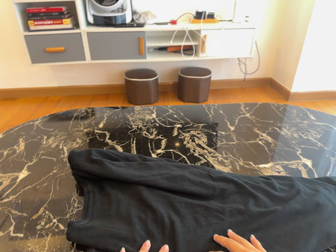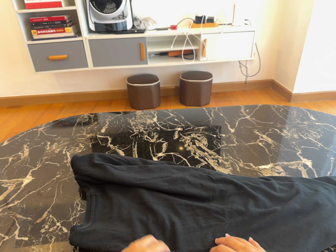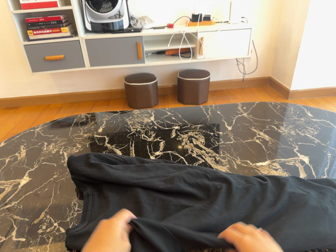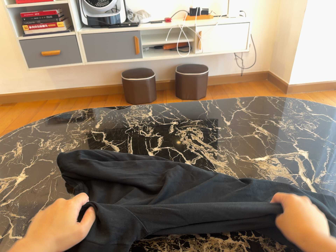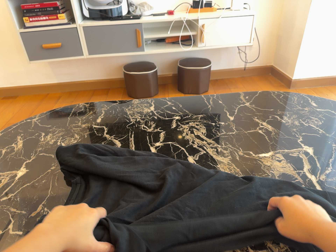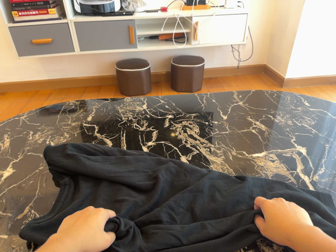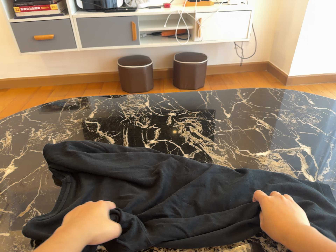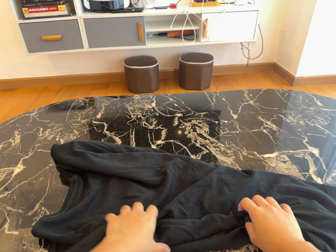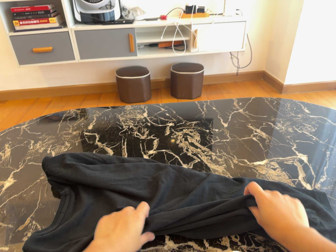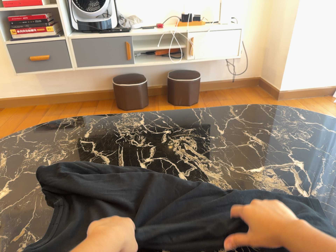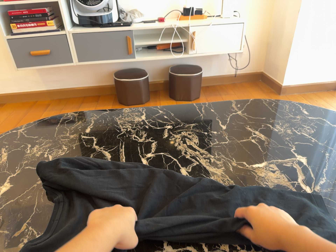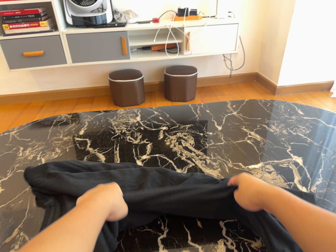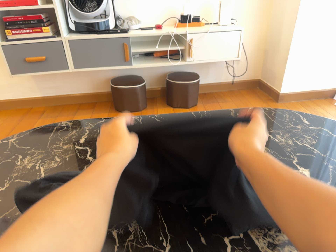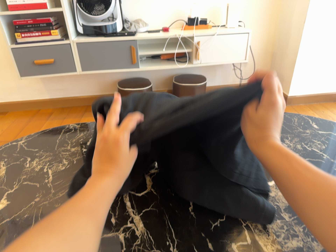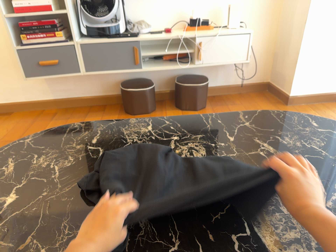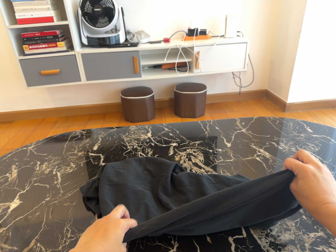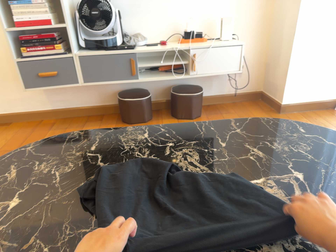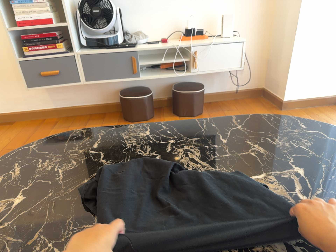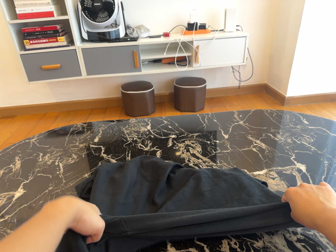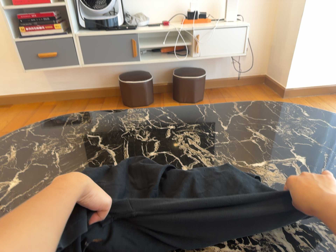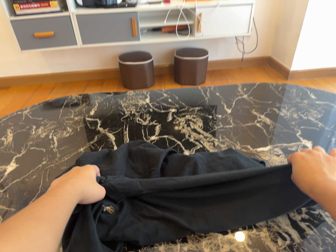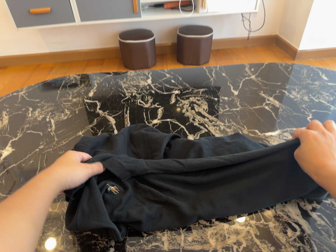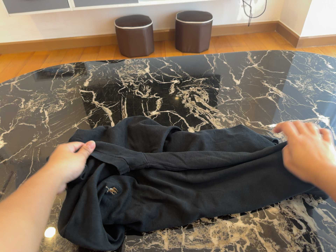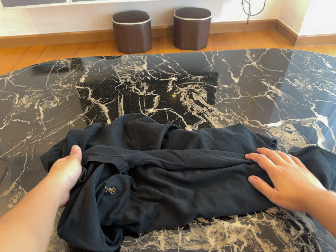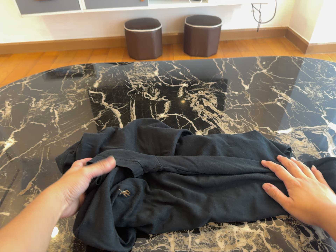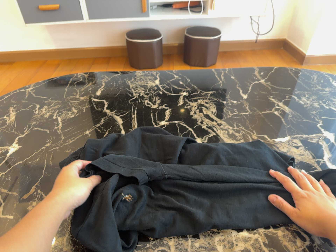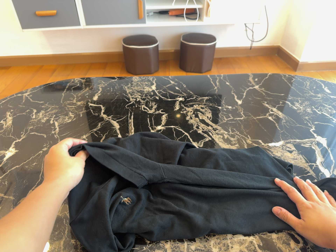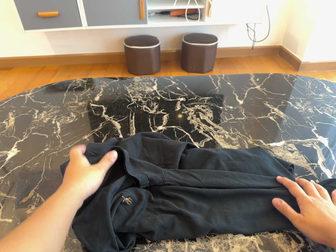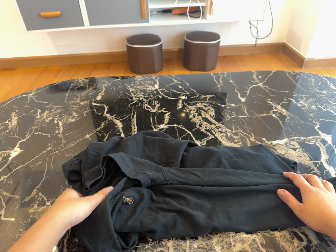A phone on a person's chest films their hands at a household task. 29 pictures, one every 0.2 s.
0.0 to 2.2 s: The camera shifts only a little, or ends up much as it began.
2.2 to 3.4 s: The camera travels backward, about 5 cm, so what stands in front gets smaller.
3.4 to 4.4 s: The camera travels forward, about 10 cm, so what stands in front looms larger. Its aim tips toward the bottom of its view by about 15 degrees, and the scene shifts upward.
4.4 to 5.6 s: The camera shifts only a little, or ends up much as it began.
The film runs forward here.
